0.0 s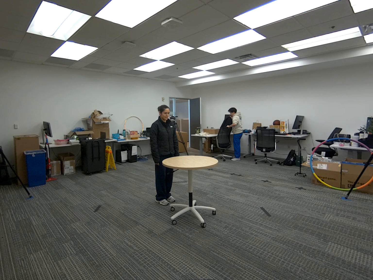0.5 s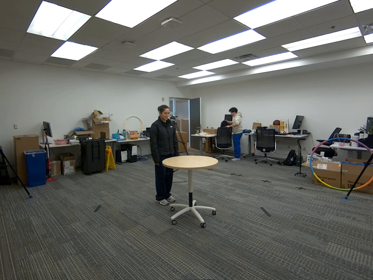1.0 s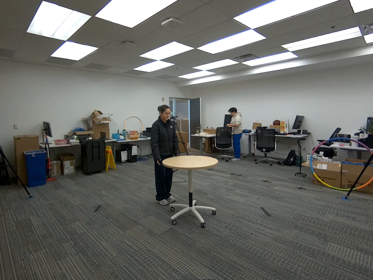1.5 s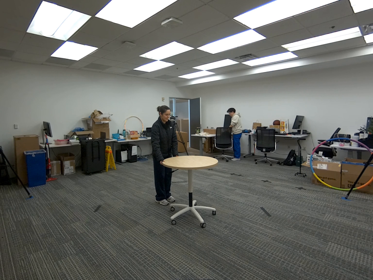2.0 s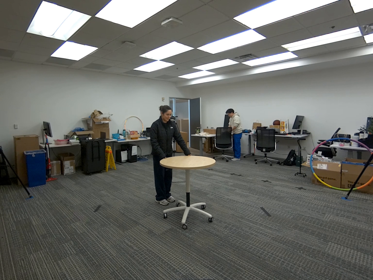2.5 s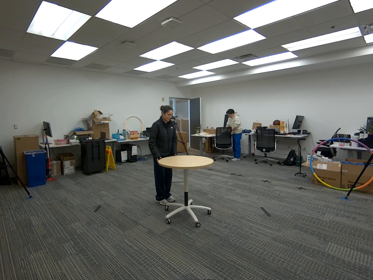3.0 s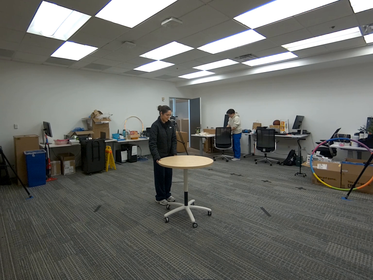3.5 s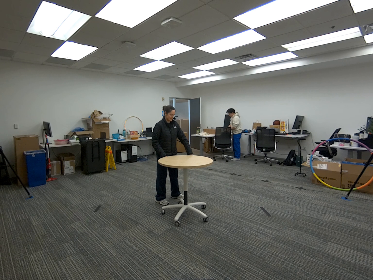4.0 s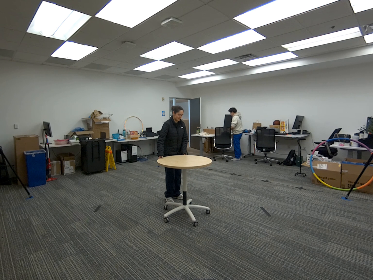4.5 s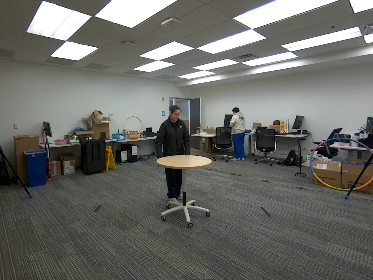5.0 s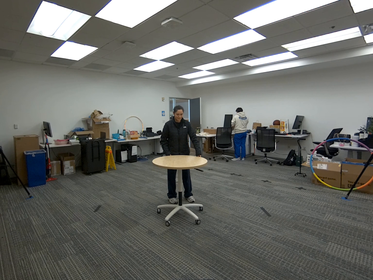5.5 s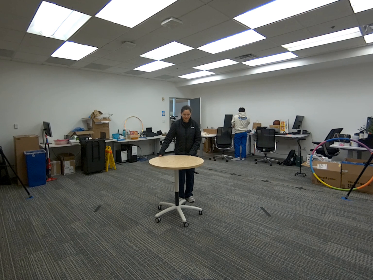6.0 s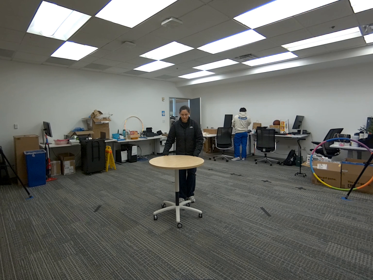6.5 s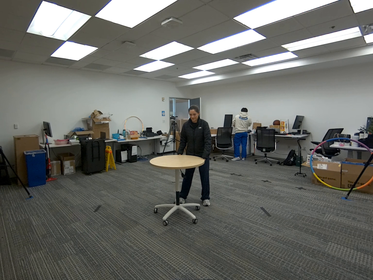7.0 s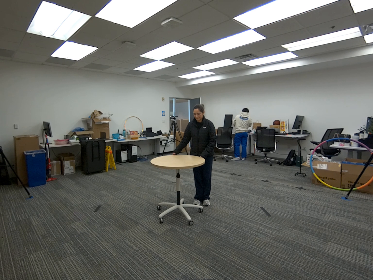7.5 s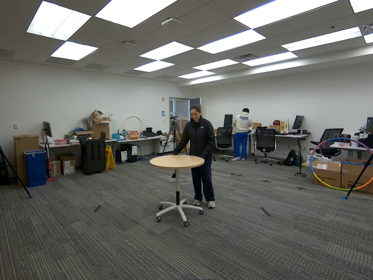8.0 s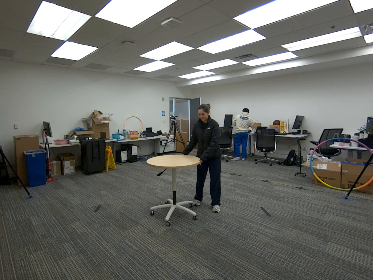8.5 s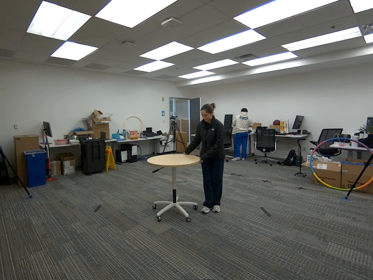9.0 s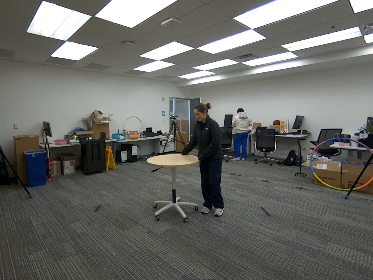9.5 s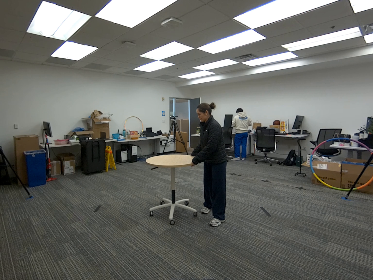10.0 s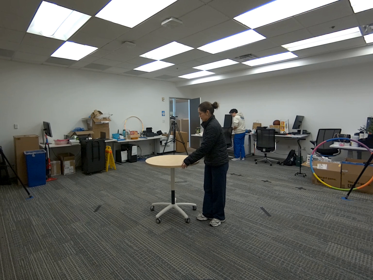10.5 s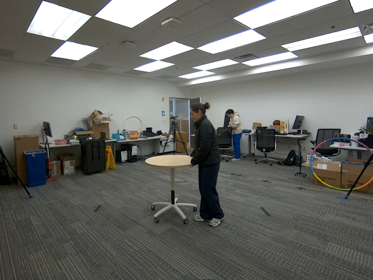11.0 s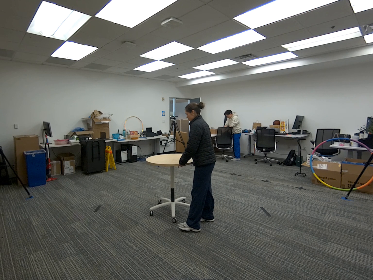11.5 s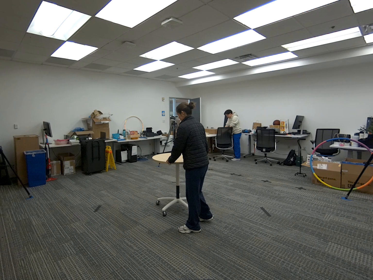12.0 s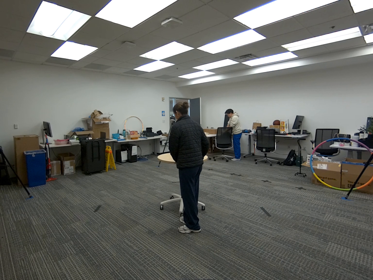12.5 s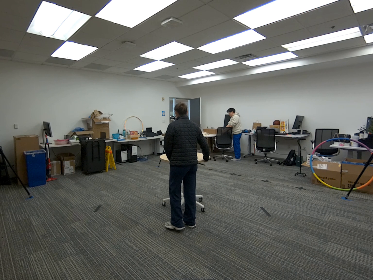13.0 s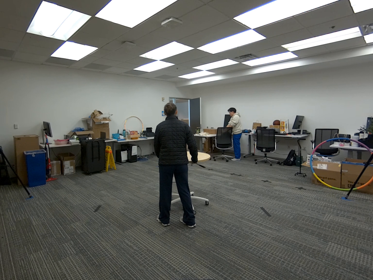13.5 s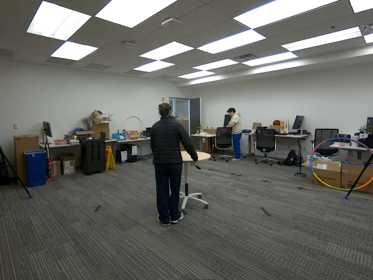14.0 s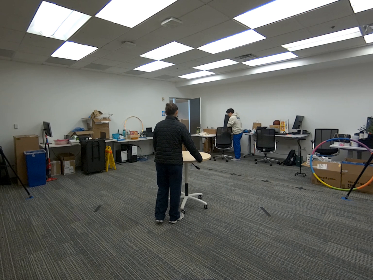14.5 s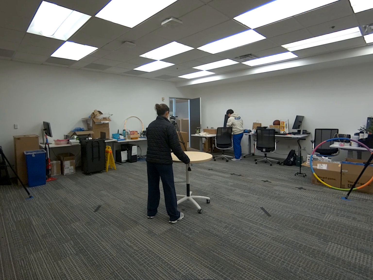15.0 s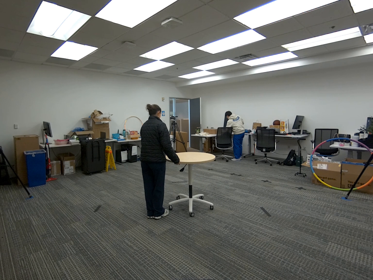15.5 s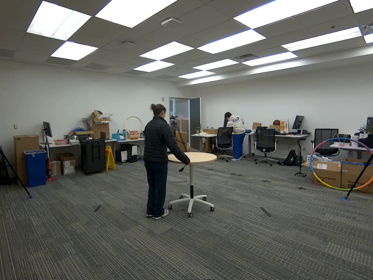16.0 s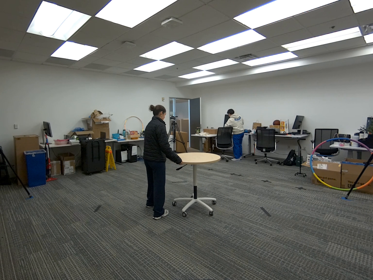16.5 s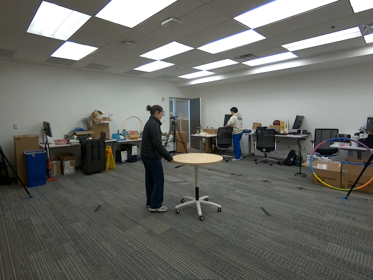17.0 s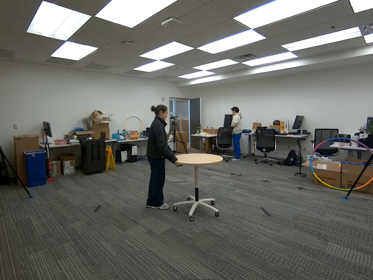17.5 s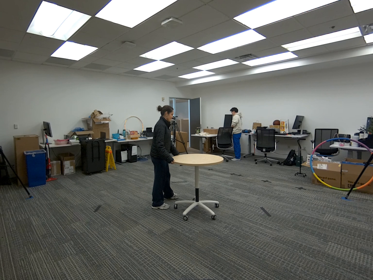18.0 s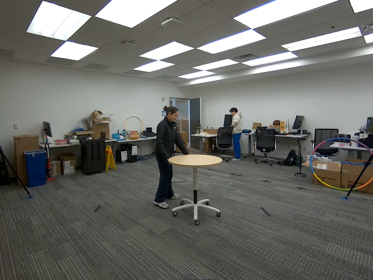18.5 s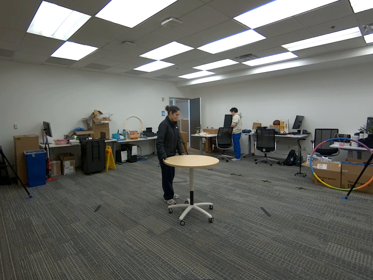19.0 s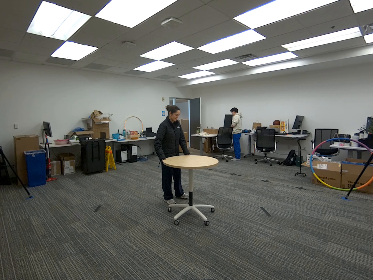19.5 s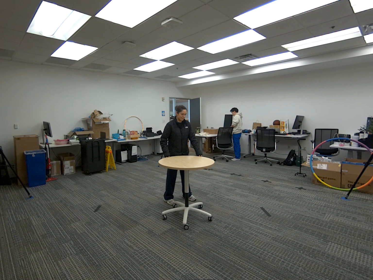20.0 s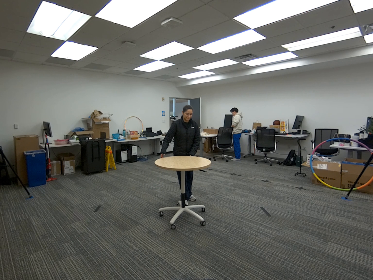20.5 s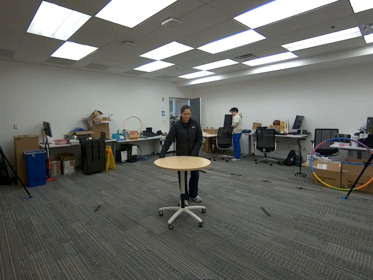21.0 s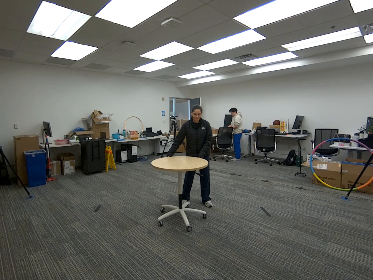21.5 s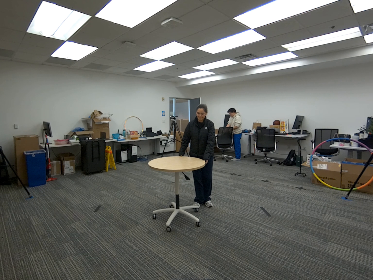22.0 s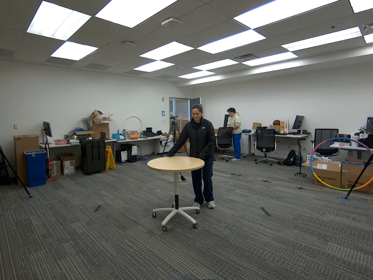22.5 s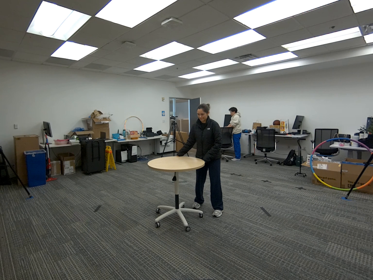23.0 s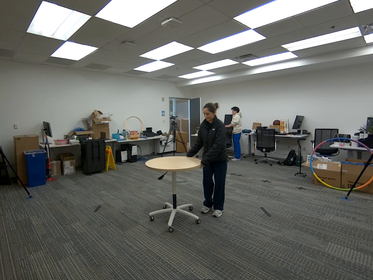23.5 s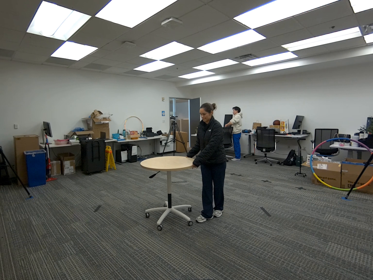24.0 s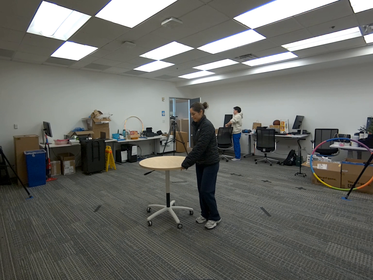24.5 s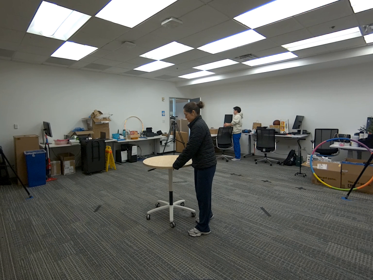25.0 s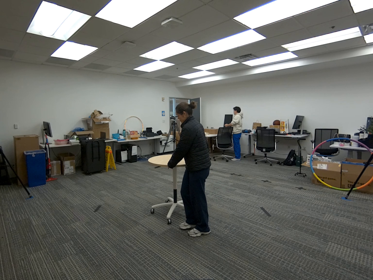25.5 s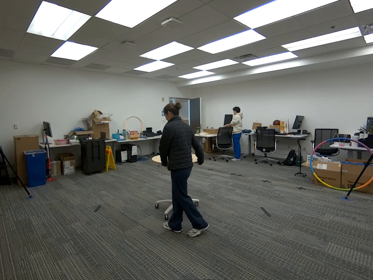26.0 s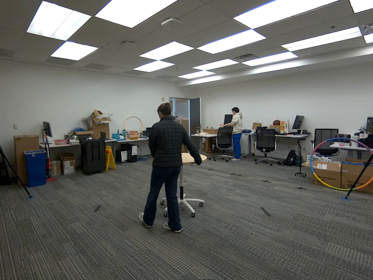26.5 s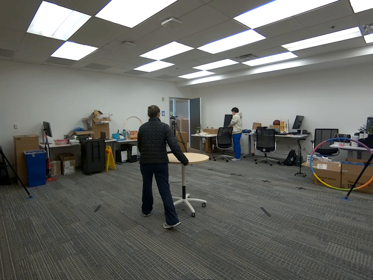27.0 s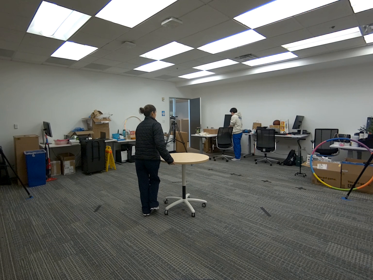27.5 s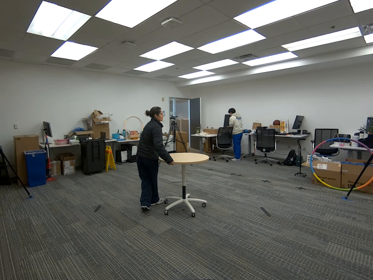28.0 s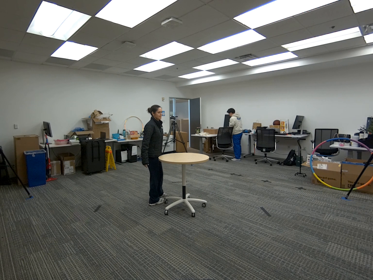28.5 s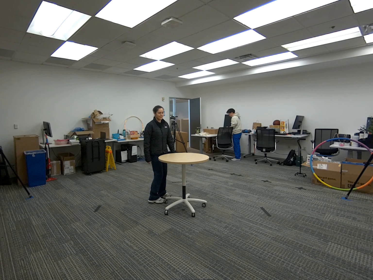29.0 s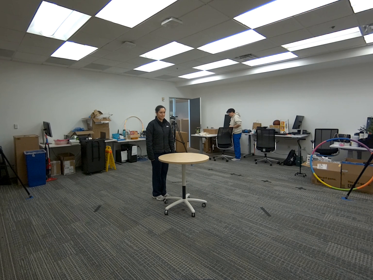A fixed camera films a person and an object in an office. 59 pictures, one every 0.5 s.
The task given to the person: Walk to the round table, grab the table with both hands, and spin the table around the bounding area.
